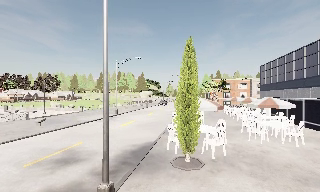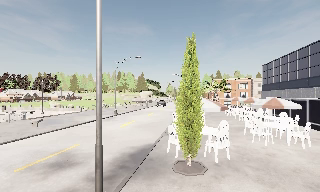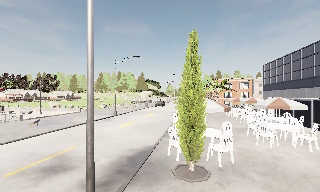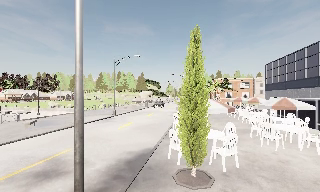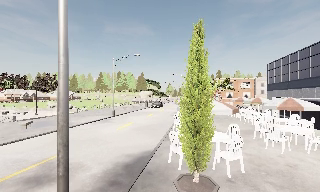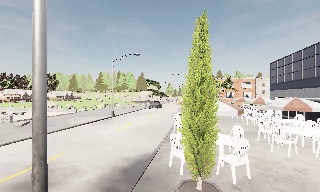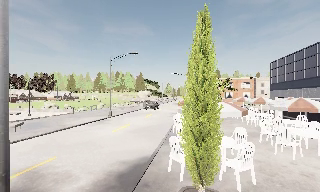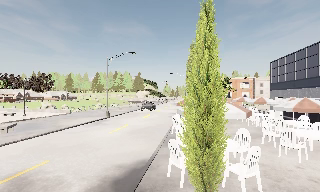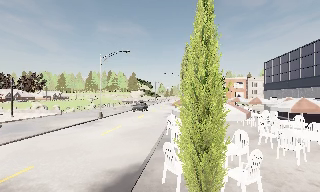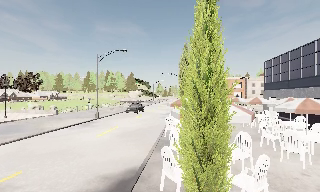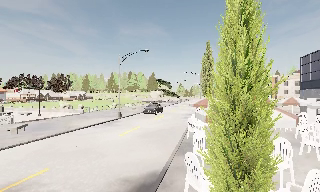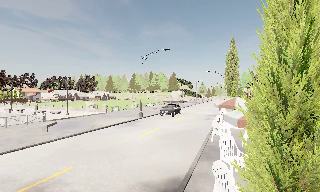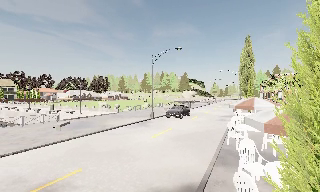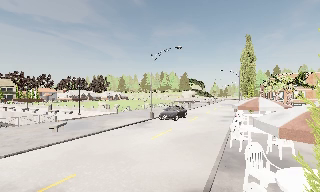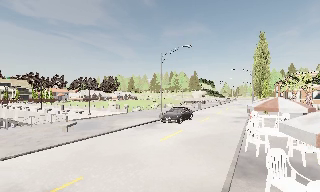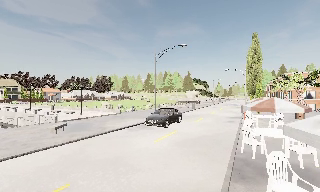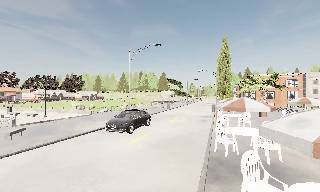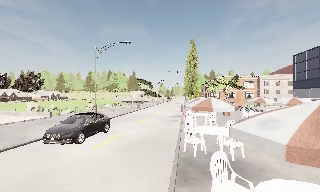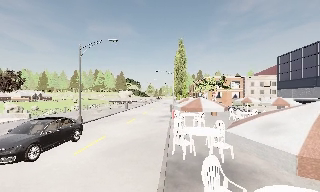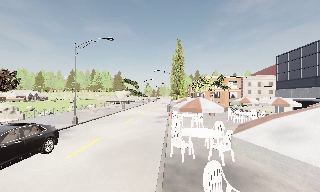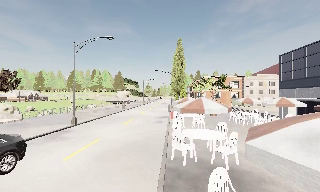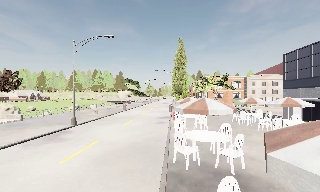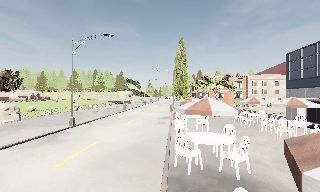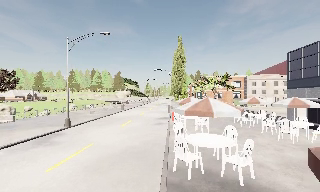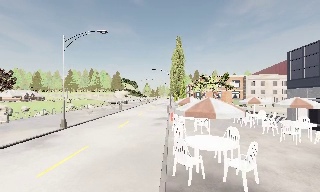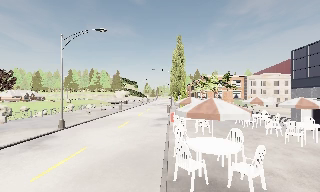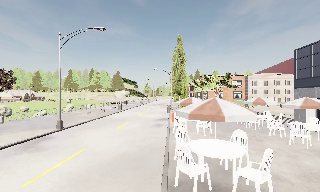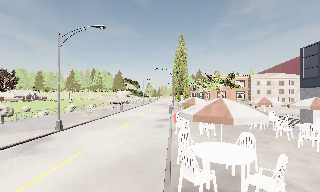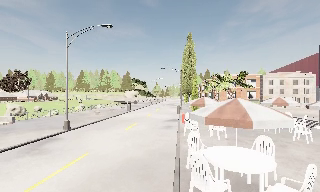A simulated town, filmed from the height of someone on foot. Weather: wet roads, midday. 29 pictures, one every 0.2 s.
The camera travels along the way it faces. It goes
forward.
0.0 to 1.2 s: The camera travels forward, about 2 m, so what stands in front looms larger.
1.2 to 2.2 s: The camera swings to its left by about 10 degrees, and the scene slides to the right. It travels forward, about 2 m, so what stands in front looms larger.
2.2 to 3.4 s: The camera pans to its right, which is clockwise from overhead, by about 15 degrees. It travels forward, about 2 m, so what stands in front looms larger.
3.4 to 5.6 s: The camera travels forward, about 3.5 m, so what stands in front looms larger.
The film runs forward here.
